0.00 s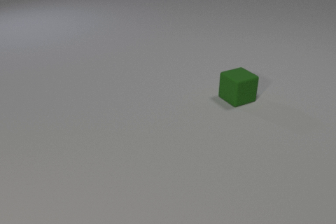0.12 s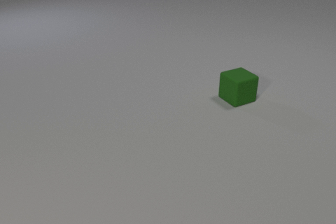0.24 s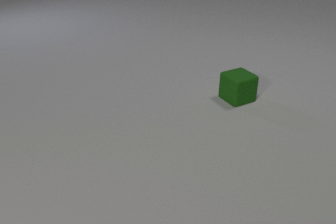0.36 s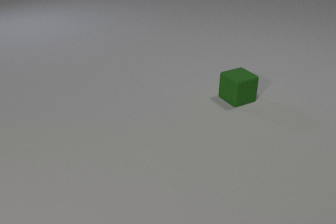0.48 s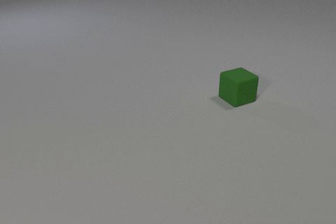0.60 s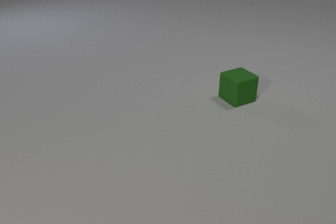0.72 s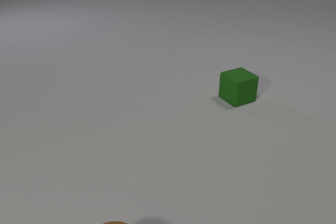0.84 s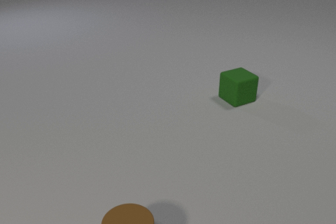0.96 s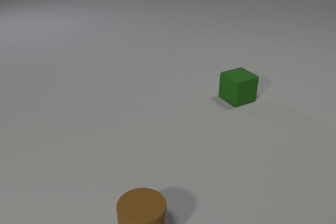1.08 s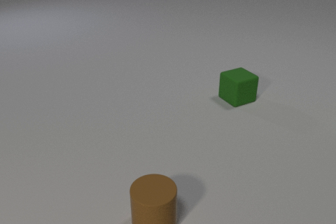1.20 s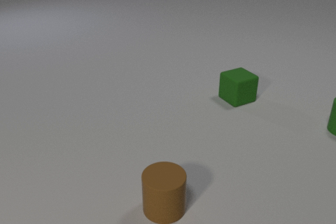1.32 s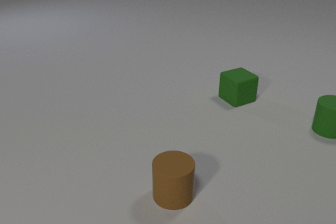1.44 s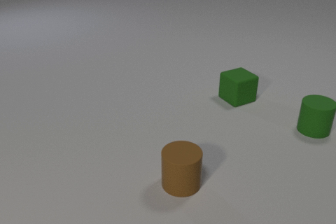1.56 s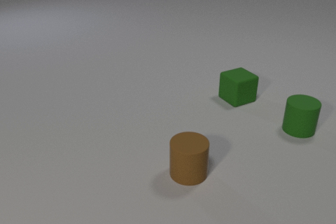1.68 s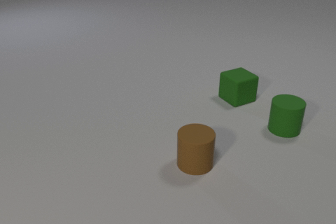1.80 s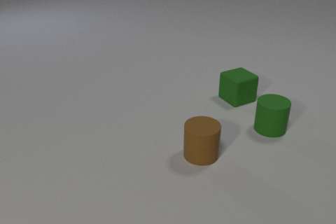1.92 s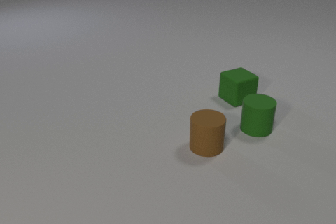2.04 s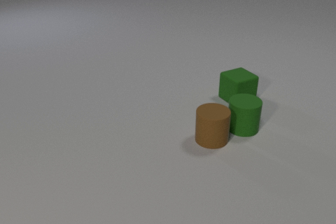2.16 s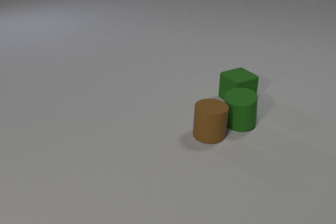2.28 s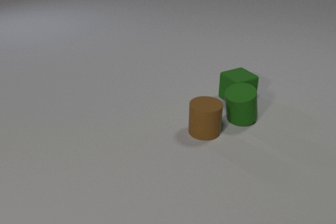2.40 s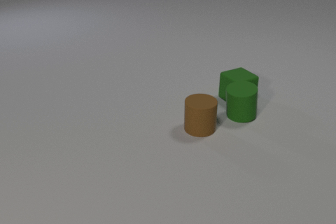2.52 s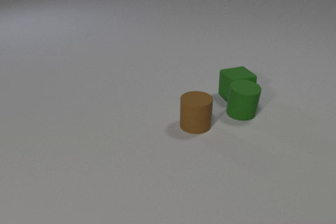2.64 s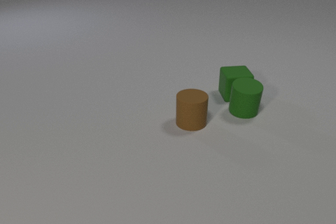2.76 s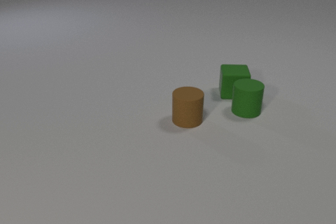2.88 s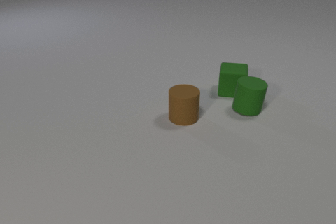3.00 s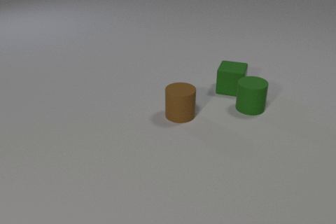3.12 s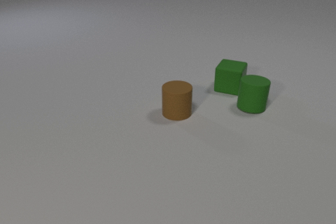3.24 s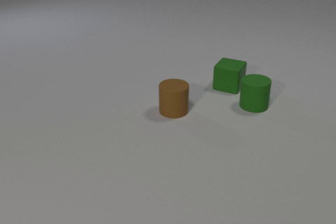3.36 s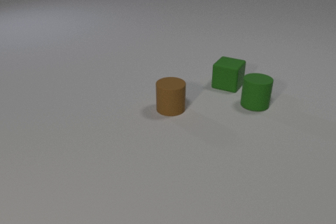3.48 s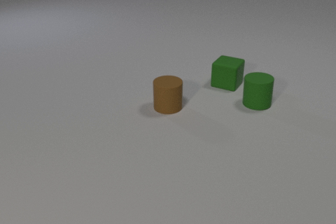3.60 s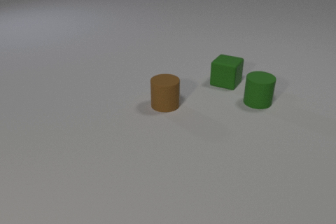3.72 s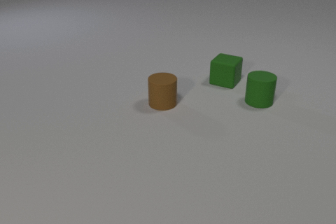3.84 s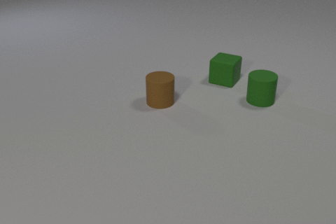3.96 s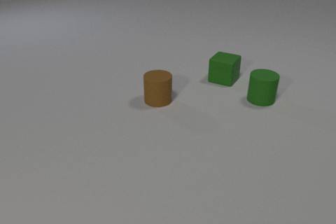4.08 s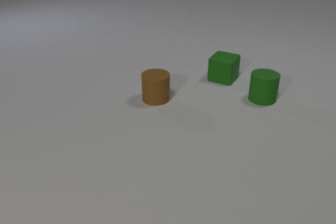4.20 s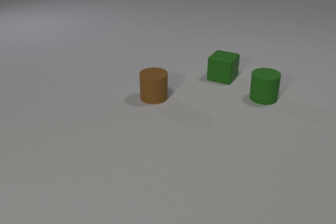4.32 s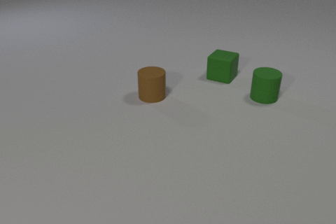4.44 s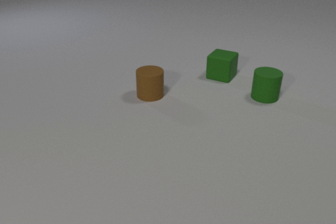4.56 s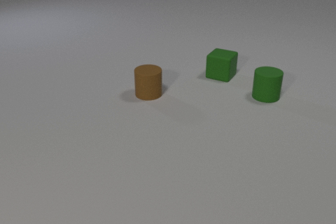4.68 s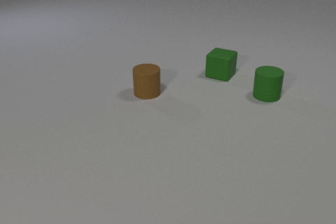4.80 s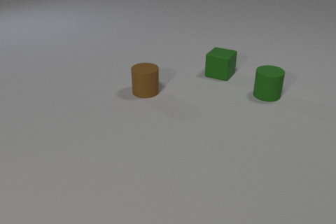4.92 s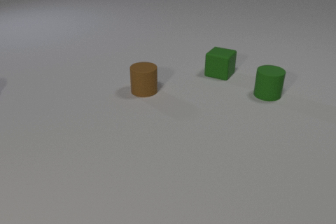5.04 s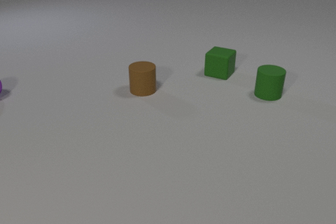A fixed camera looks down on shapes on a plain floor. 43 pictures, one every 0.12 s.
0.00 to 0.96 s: The brown rubber cylinder comes in at the bottom edge, slides away from the camera and to the right.
0.96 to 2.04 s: The brown rubber cylinder slides away from the camera and to the right. The green rubber cylinder comes in at the right edge, slides to the left.
2.04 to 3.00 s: The brown rubber cylinder slides away from the camera and to the left. The green rubber cylinder slides away from the camera. The green rubber cube slides away from the camera, spins so that its near face slides to the left, clockwise seen from above. The brown rubber cylinder and the green rubber cylinder collide. The green rubber cylinder and the green rubber cube collide.
3.00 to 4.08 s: The brown rubber cylinder slides away from the camera and to the left. The green rubber cylinder slides away from the camera and to the right. The green rubber cube slides away from the camera.
4.08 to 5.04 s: The brown rubber cylinder slides away from the camera and to the left. The green rubber cylinder slides away from the camera. The green rubber cube slides away from the camera.
What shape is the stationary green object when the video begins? cube.
How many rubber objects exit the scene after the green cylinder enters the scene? 0.
How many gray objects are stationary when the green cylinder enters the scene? 0.
